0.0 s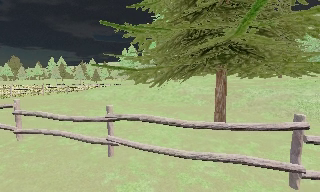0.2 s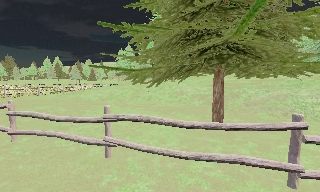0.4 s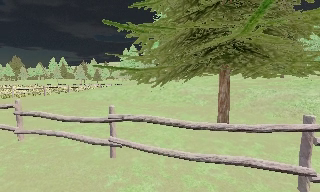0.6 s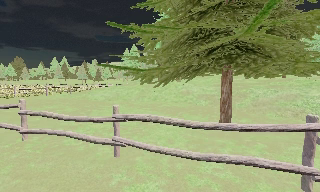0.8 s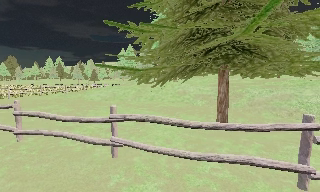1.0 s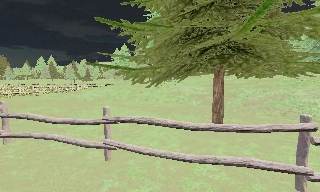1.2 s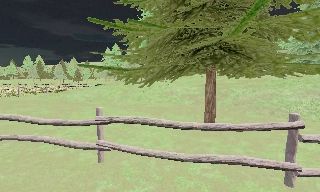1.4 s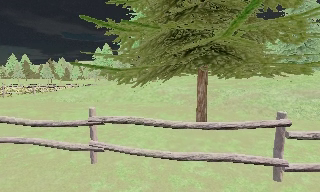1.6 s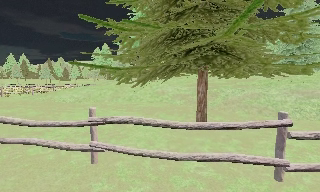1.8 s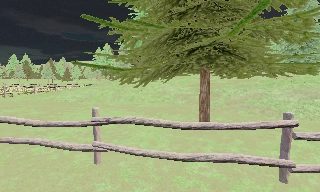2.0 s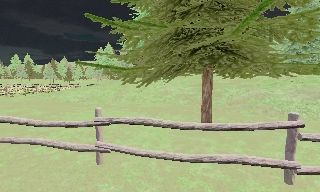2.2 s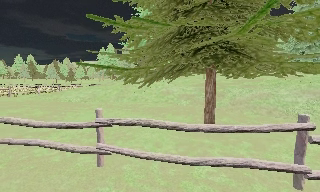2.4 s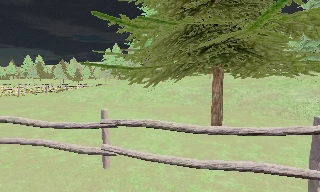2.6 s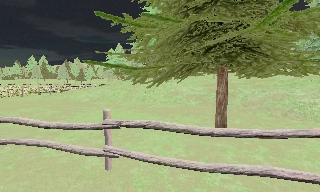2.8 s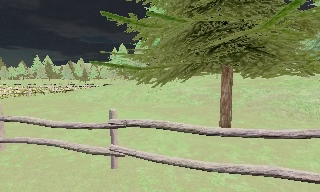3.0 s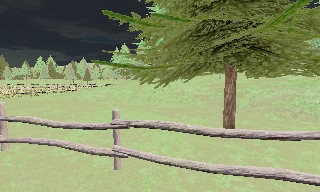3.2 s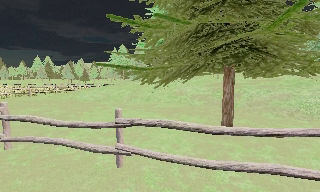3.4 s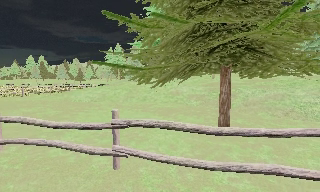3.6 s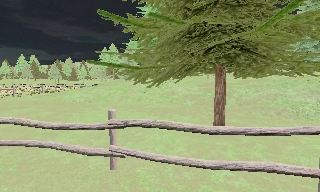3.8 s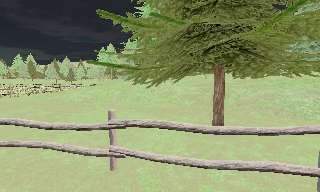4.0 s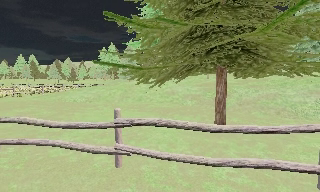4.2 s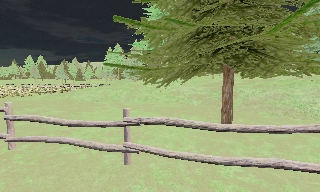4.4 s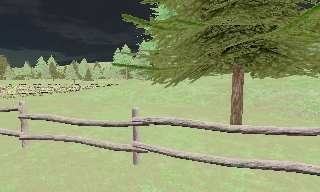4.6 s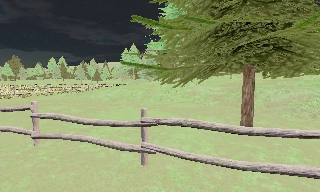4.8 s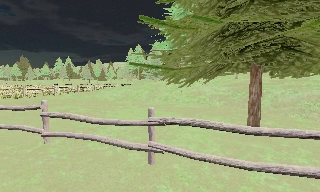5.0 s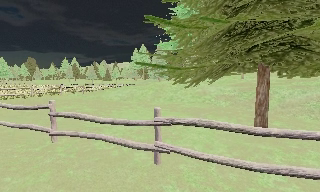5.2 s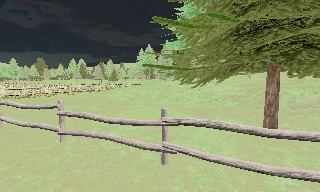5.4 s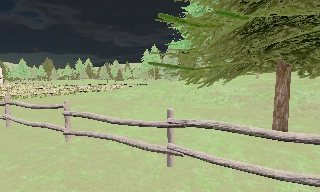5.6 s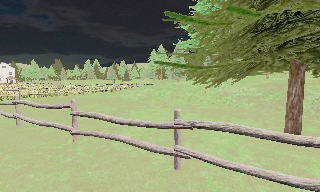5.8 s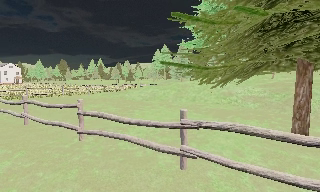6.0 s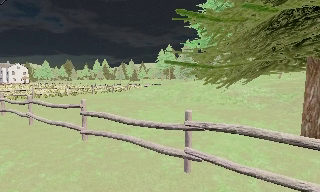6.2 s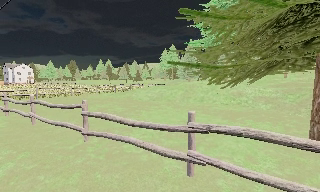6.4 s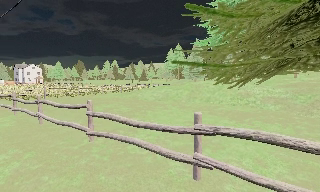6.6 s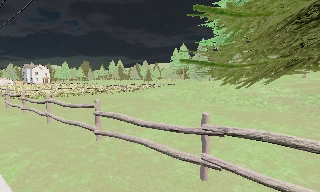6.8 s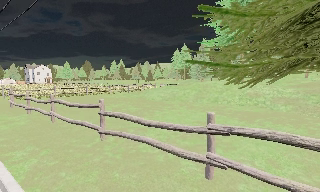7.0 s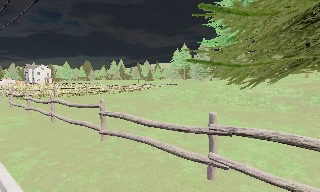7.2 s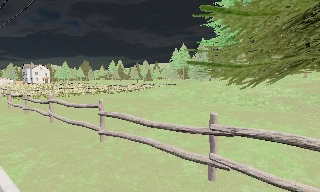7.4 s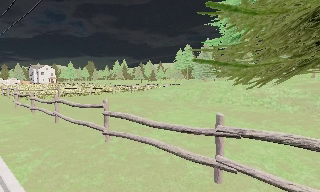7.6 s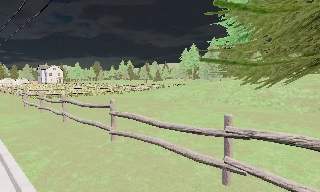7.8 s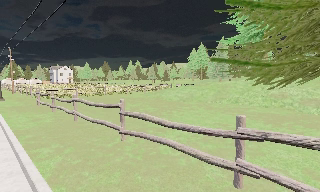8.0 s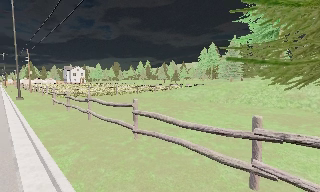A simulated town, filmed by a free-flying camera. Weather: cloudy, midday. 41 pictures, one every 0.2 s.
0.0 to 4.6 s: The camera travels to its left, about 1 m, so close, fixed things drift to the right.
4.6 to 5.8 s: The camera pans to its left, which is counterclockwise from overhead, by about 10 degrees.
5.8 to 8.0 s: The scene slides to the right, as the camera pans about 15 degrees to its left.
The film runs forward here.
